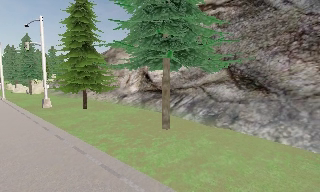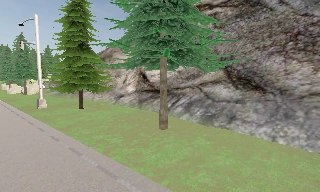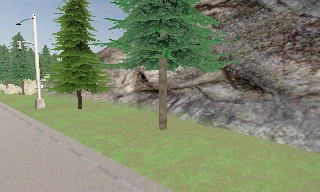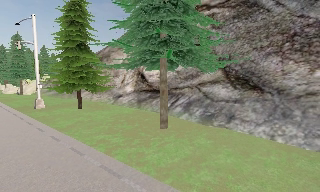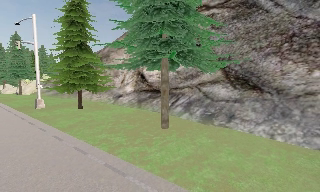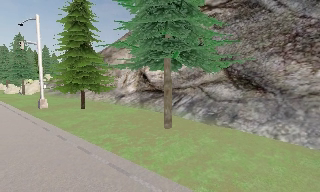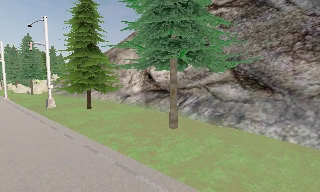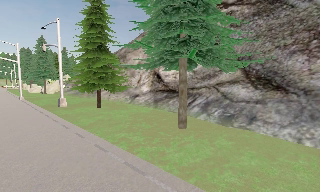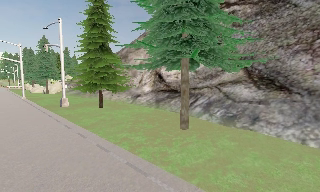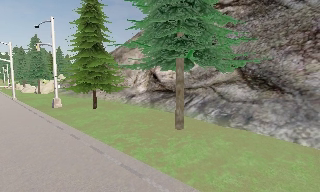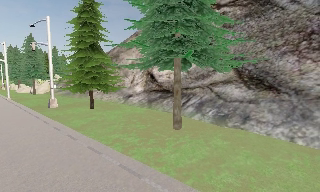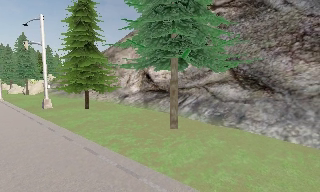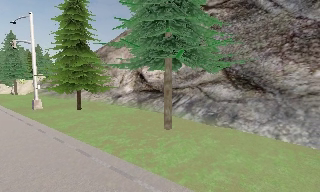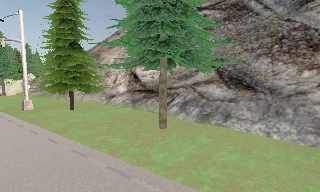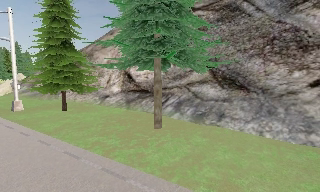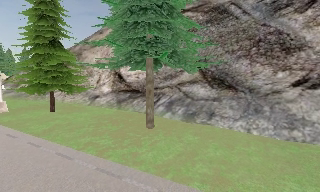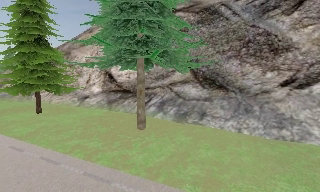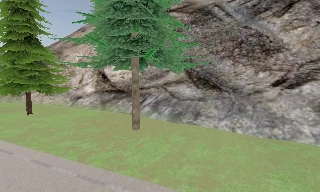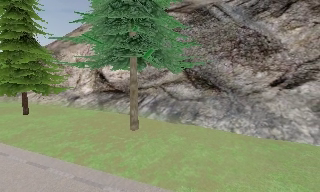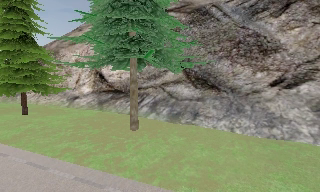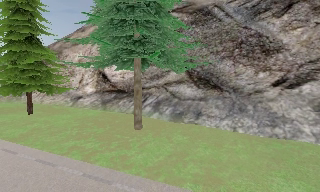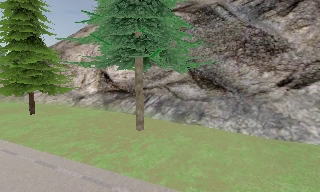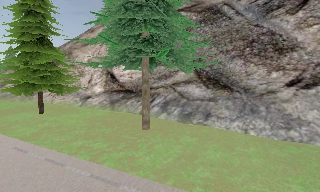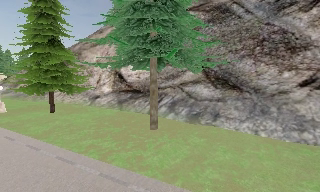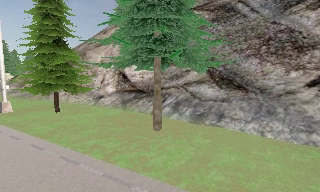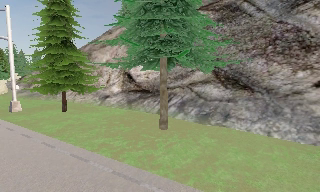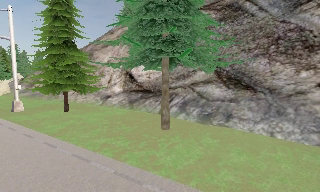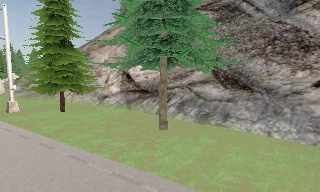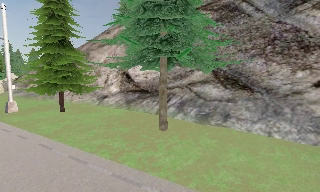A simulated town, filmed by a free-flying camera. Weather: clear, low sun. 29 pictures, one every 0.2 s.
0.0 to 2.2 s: The camera travels to its left, about 0.5 m.
2.2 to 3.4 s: The camera swings to its right by about 15 degrees, and the scene slides to the left.
3.4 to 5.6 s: The camera shifts only a little, or ends up much as it began.
The film runs forward here.
